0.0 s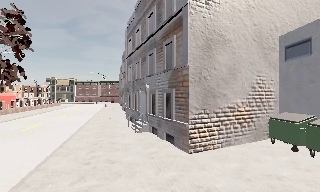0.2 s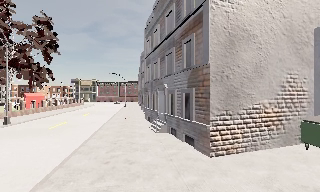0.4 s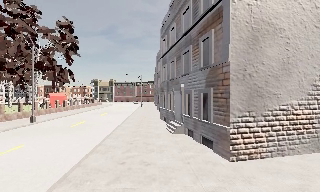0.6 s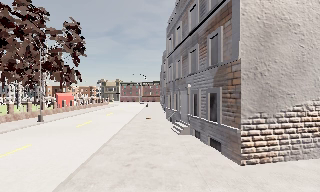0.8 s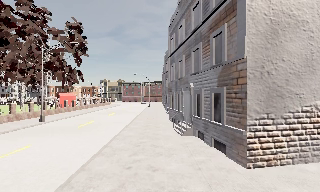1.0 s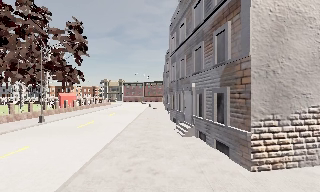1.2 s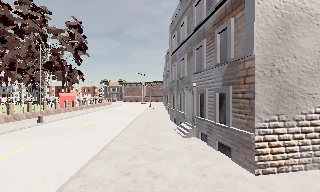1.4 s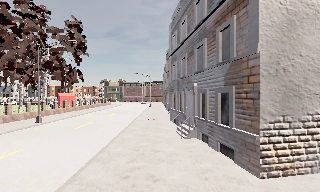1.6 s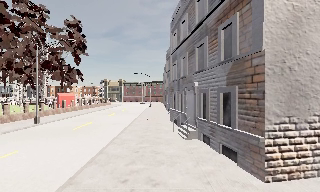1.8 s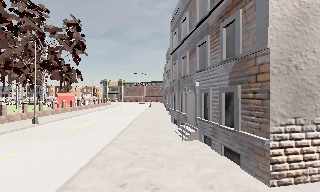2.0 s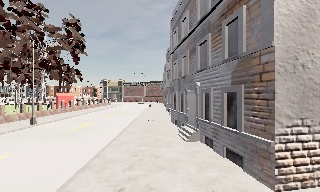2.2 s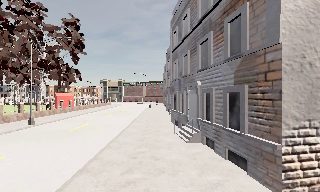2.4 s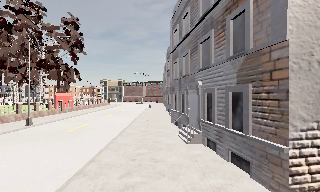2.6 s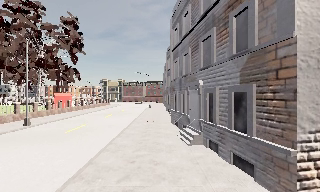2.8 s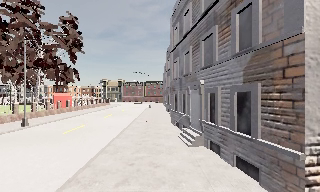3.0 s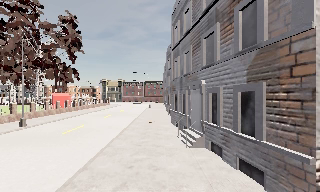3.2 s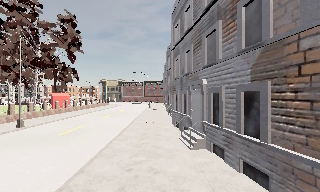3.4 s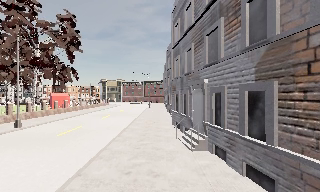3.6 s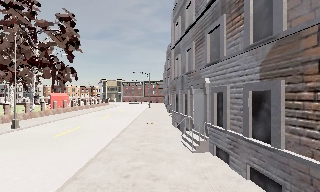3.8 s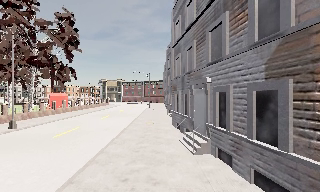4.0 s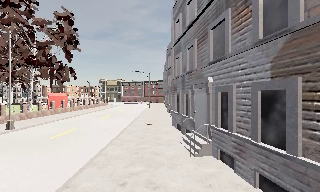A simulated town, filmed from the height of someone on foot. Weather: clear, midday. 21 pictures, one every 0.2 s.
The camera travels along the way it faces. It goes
forward.
0.0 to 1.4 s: The camera swings to its left by about 15 degrees, and the scene slides to the right. It travels forward, about 1.5 m, so what stands in front looms larger.
1.4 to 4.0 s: The camera travels forward, about 3 m, so what stands in front looms larger.
The film runs forward here.
